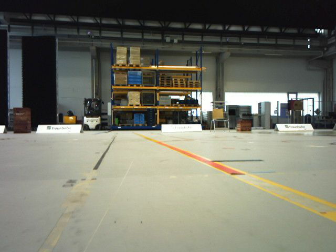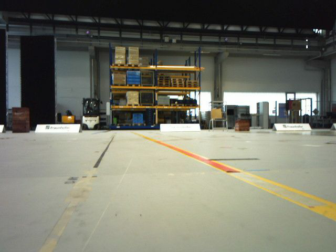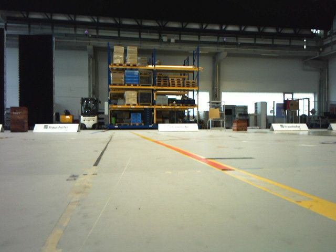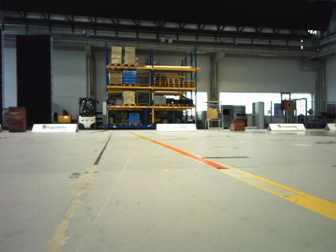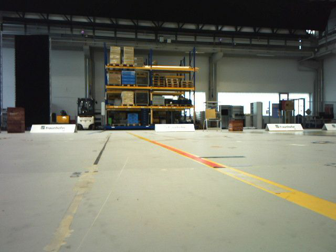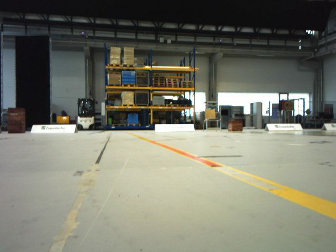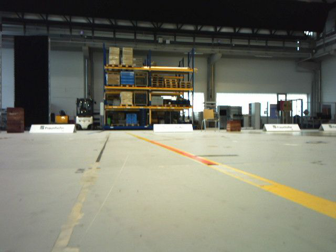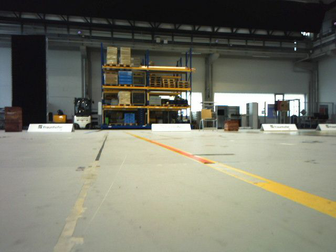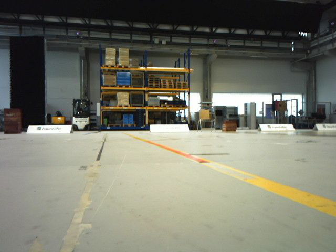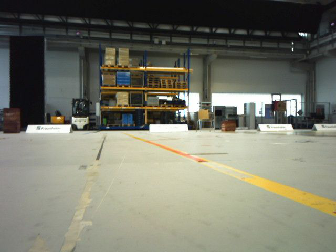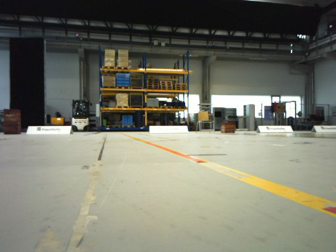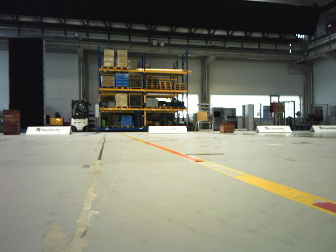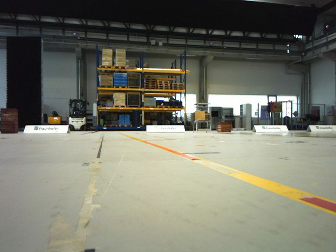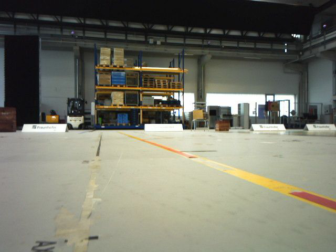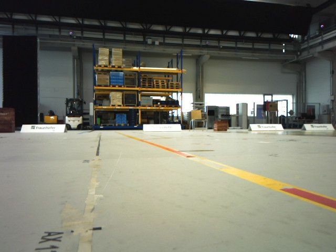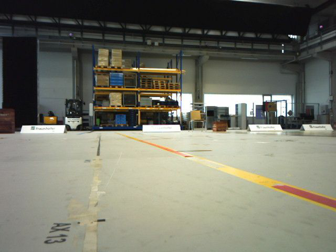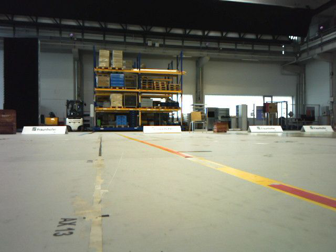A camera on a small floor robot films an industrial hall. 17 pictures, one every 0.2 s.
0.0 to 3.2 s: The camera travels backward, about 0.6 m, so what stands in front gets smaller.
The film runs backward here.
